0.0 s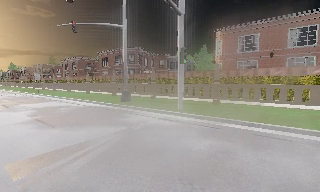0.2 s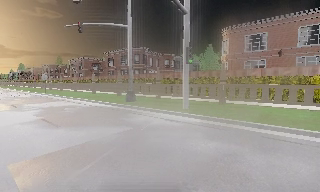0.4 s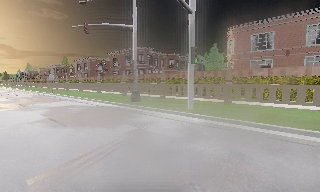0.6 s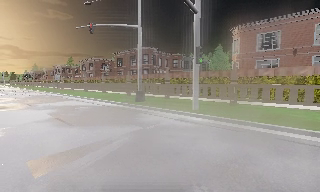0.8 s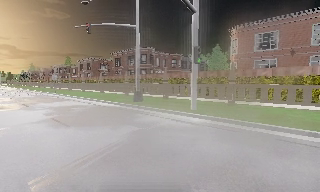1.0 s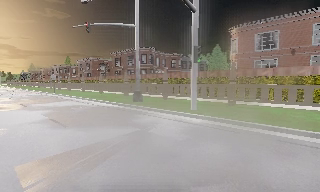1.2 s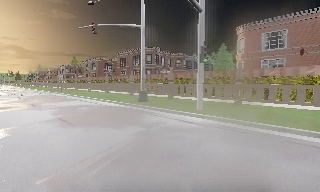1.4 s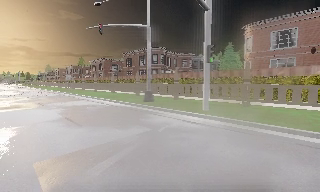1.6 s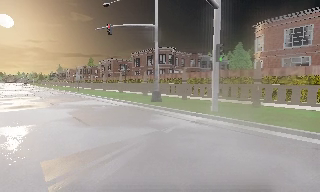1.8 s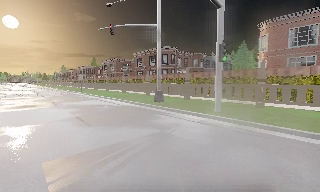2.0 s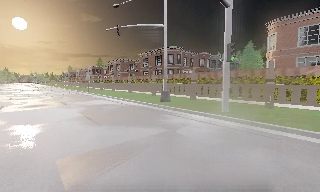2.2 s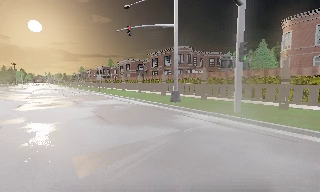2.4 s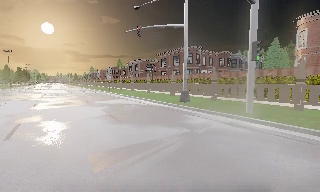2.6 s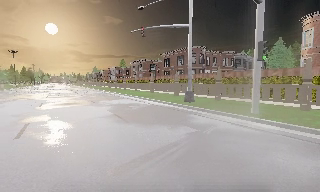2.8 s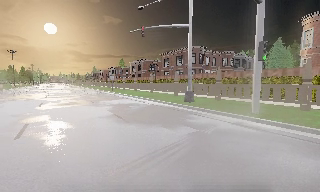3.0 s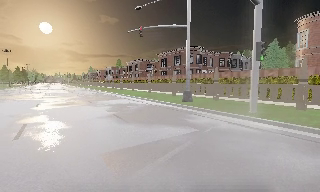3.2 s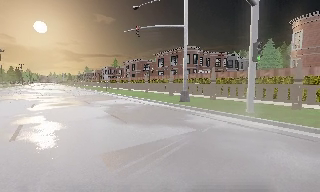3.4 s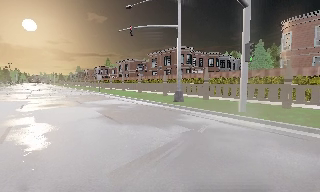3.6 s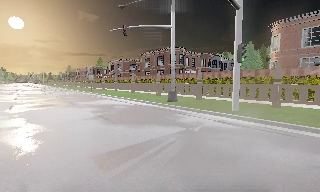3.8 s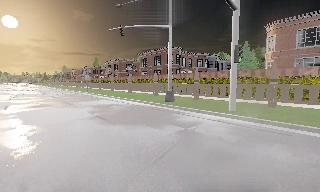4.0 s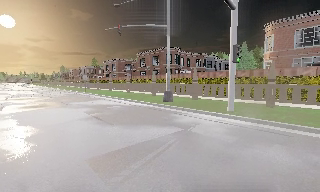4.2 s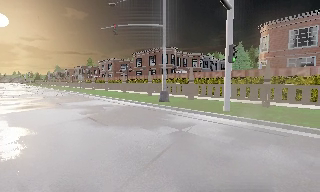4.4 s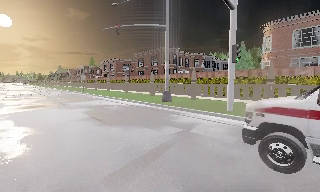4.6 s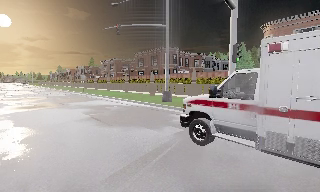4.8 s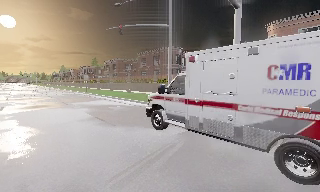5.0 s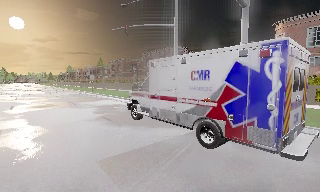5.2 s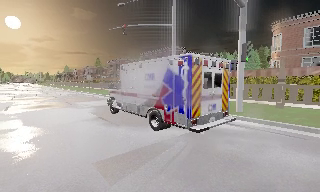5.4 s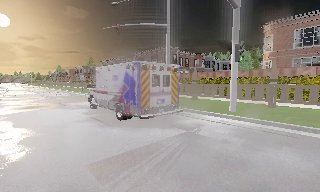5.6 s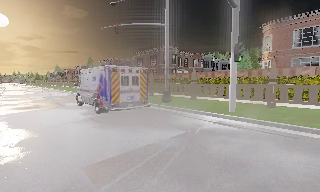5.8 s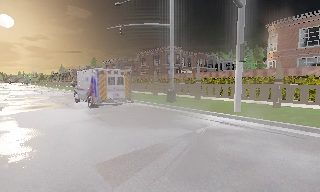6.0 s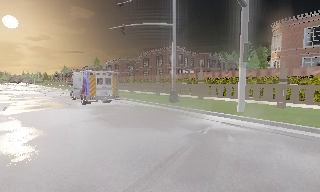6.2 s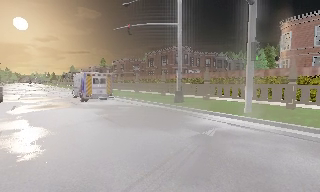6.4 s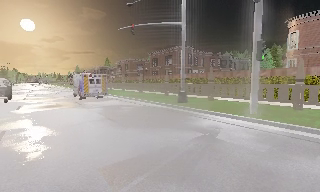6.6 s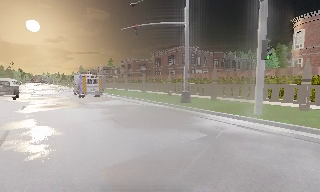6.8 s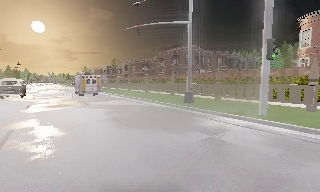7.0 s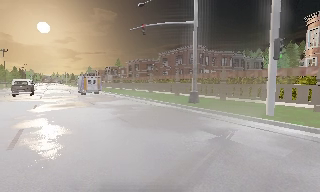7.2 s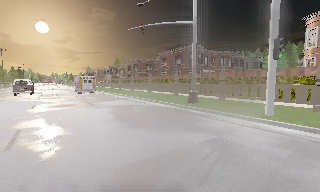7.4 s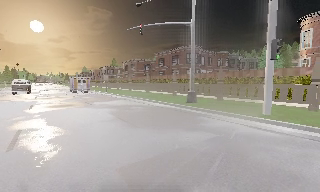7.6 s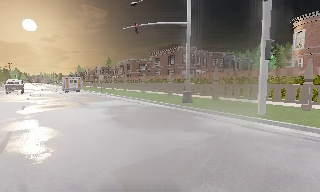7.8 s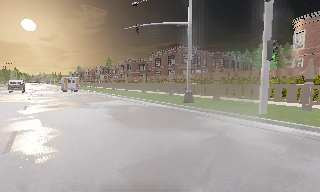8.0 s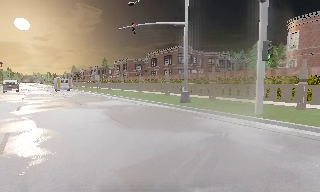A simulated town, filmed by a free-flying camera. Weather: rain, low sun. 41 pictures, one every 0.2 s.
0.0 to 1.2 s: The camera shifts only a little, or ends up much as it began.
1.2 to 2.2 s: The scene slides to the right, as the camera pans about 10 degrees to its left.
2.2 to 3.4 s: The camera travels to its left, about 0.5 m, so close, fixed things drift to the right.
3.4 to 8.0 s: The camera travels to its left and forward, about 1 m, so close, fixed things drift to the right.
The film runs forward here.
